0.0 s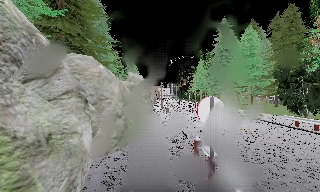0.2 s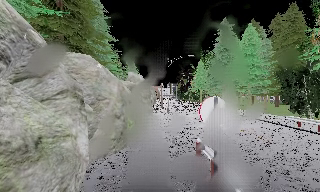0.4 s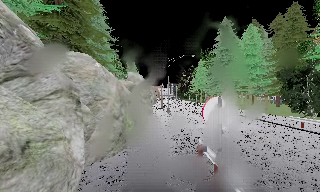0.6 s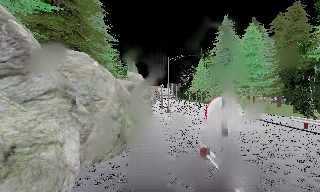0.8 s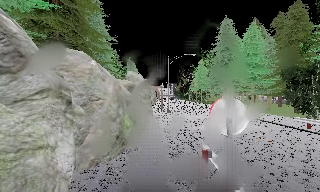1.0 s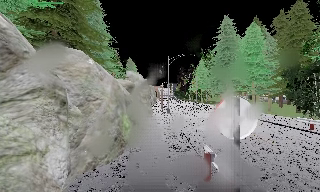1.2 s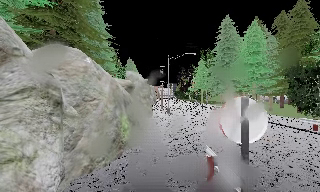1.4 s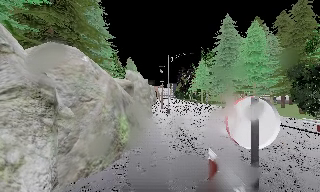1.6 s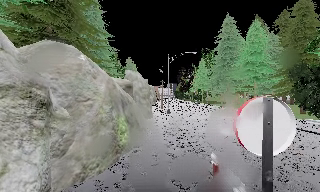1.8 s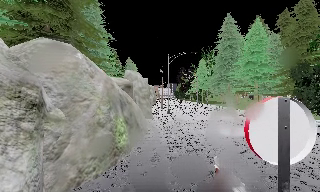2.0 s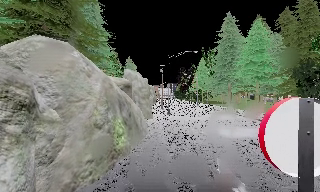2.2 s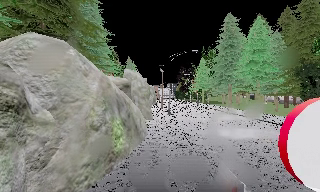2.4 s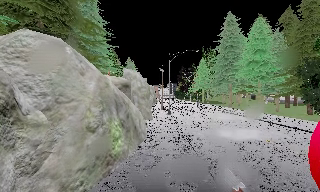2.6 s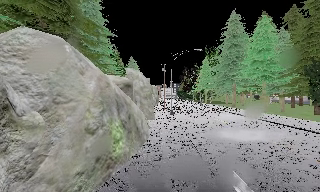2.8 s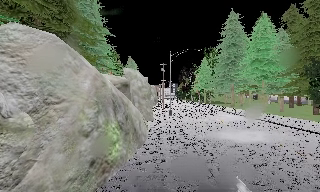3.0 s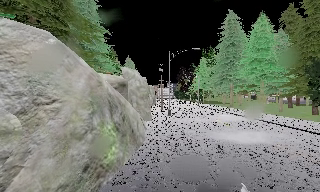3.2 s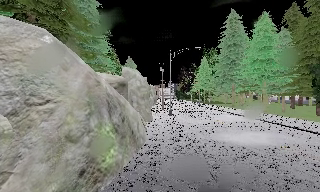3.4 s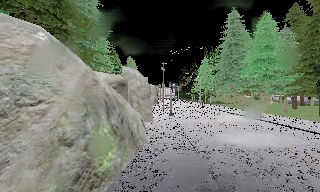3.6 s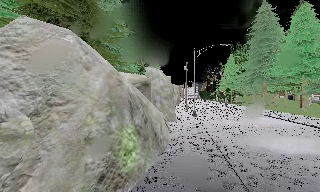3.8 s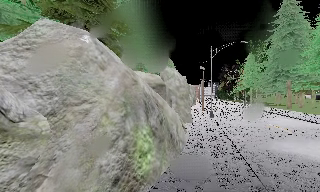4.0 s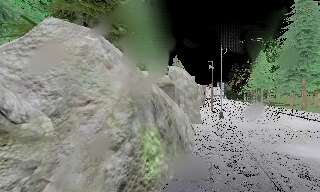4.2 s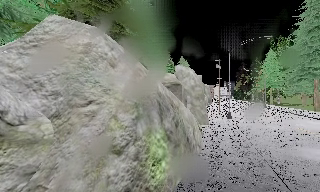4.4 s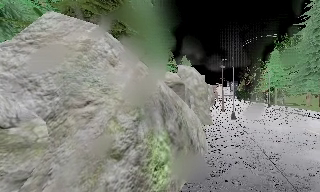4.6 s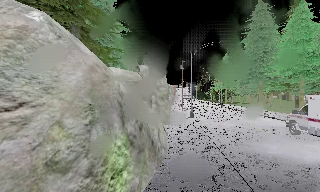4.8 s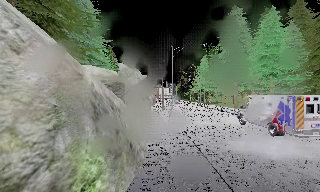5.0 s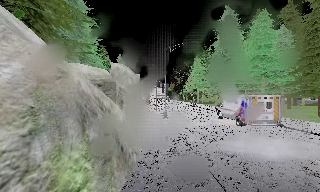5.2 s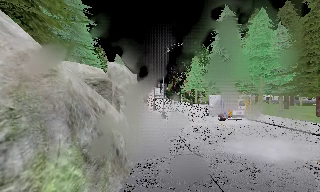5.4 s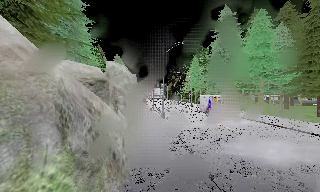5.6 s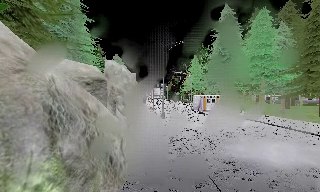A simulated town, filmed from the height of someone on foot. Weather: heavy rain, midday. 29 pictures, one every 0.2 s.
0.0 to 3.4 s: The camera travels forward, about 4 m, so what stands in front looms larger.
3.4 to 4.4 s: The scene slides to the right, as the camera pans about 20 degrees to its left. It travels forward, about 1 m, so what stands in front looms larger.
4.4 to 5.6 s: The camera swings to its right by about 25 degrees, and the scene slides to the left. It travels forward, about 1.5 m, so what stands in front looms larger.
The film runs forward here.
